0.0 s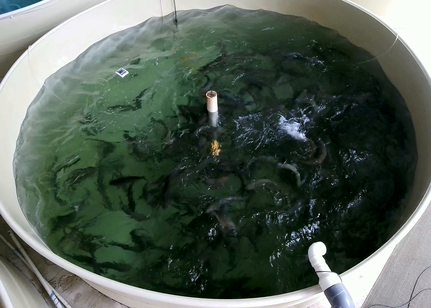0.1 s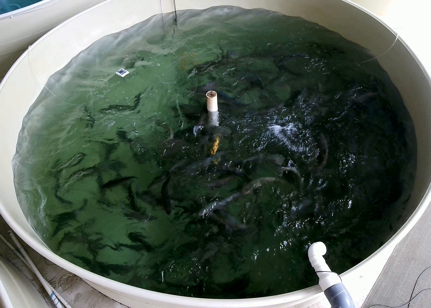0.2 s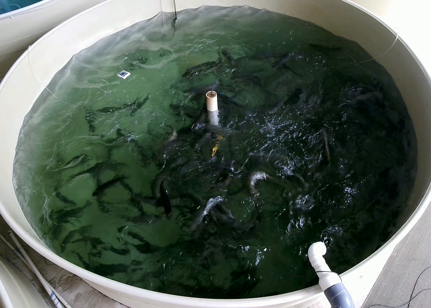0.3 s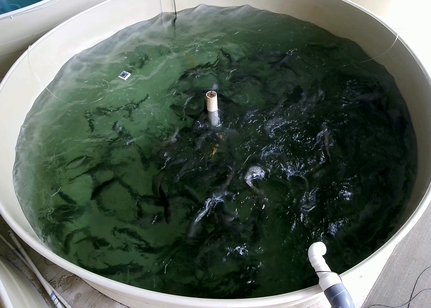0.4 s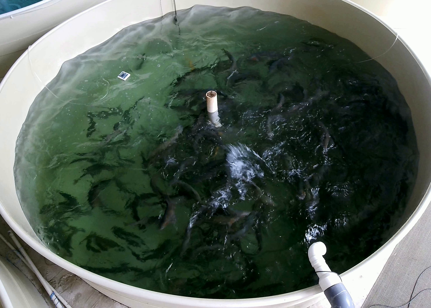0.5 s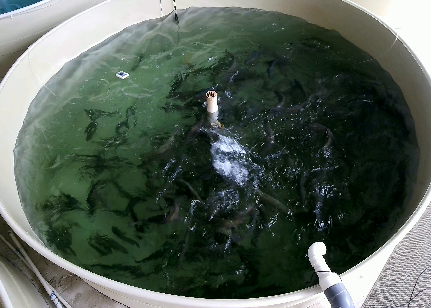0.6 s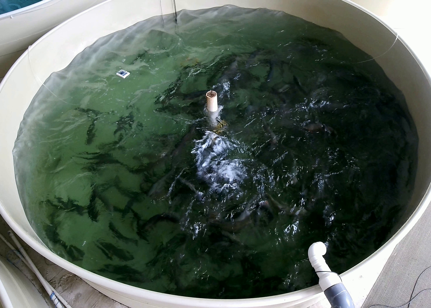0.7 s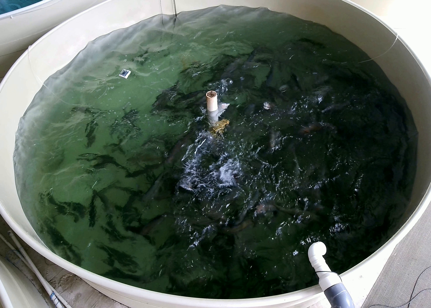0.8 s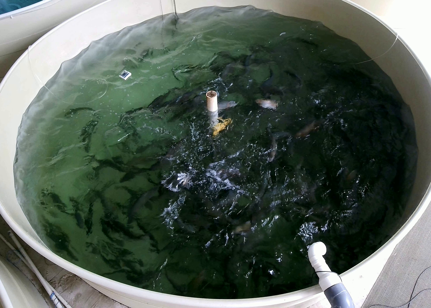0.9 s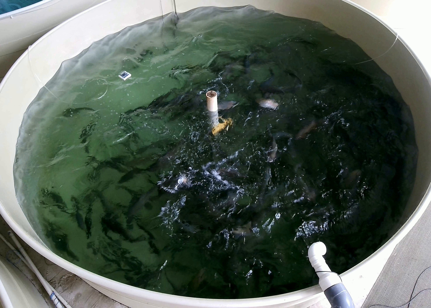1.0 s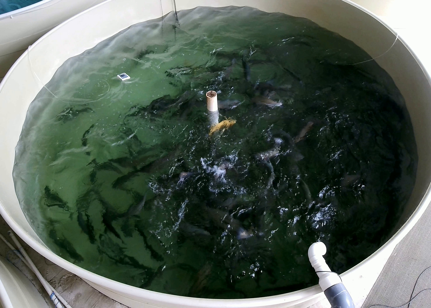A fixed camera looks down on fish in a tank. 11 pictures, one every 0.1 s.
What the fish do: Strong feeding.
